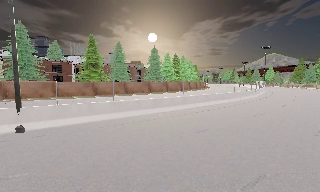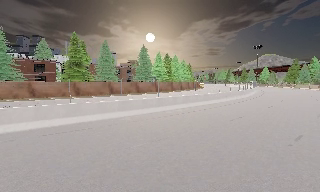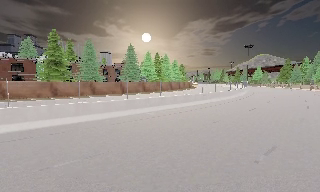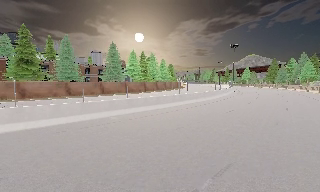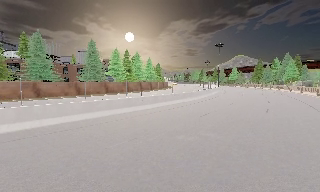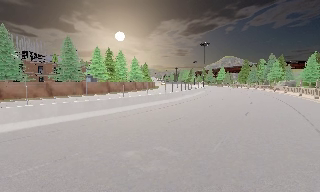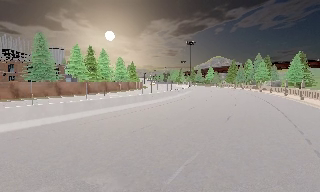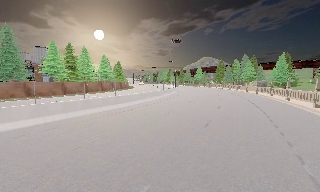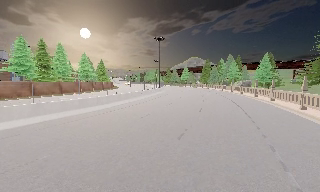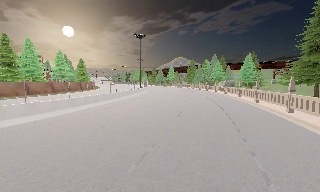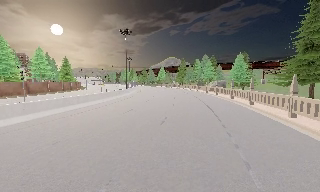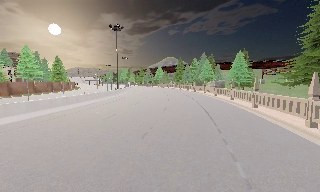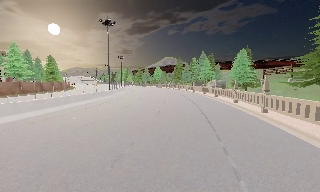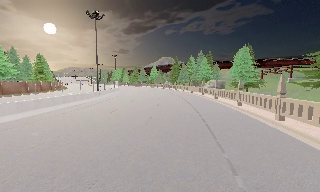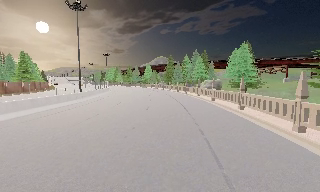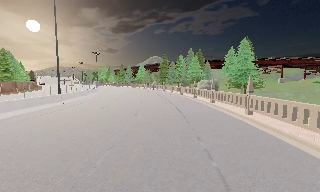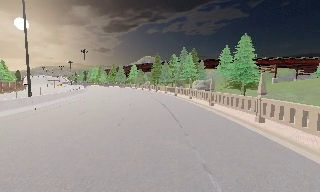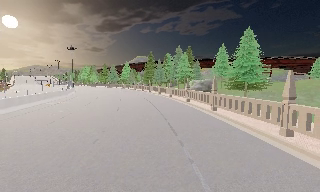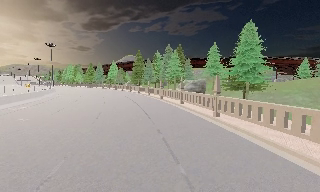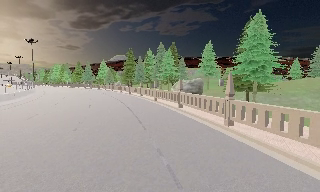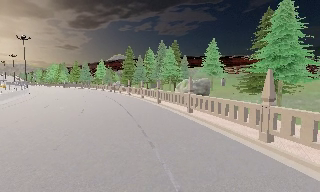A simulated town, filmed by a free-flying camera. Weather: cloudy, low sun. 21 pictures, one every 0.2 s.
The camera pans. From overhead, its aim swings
clockwise.
The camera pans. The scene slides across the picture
to the left.
0.0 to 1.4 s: The camera pans to its right, which is clockwise from overhead, by about 20 degrees. It travels to its right and forward, about 16 m, so close, fixed things drift to the left.
1.4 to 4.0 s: The camera pans to its right, which is clockwise from overhead, by about 30 degrees. It travels forward, about 30 m, so what stands in front looms larger.
The film runs forward here.
